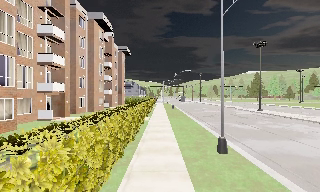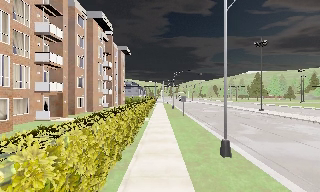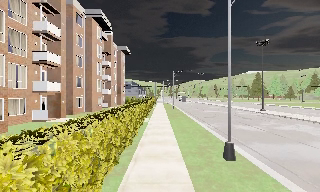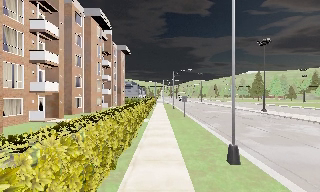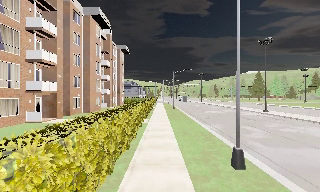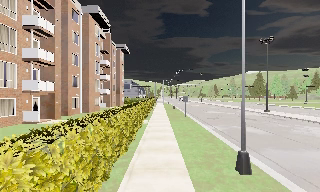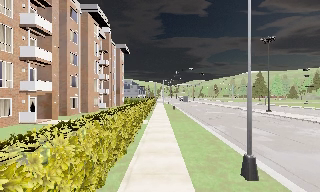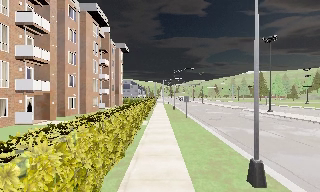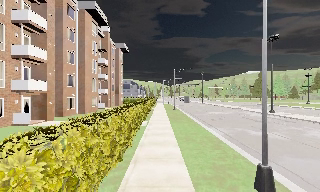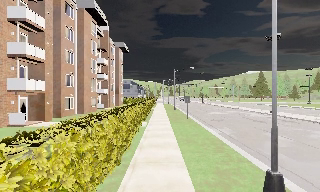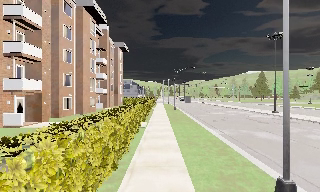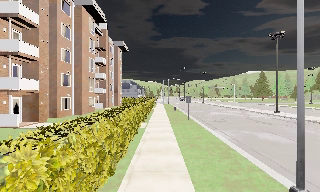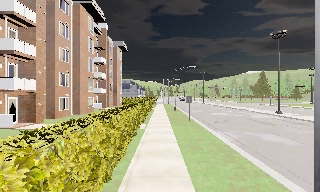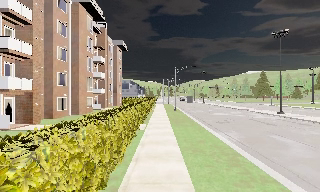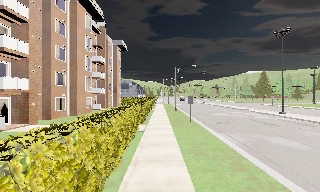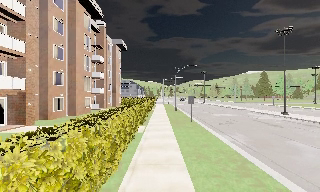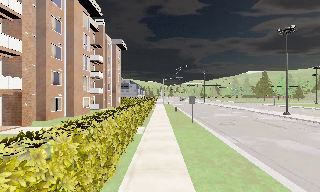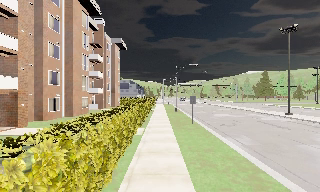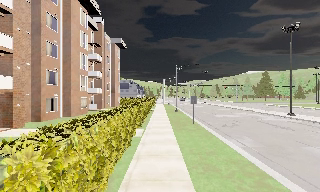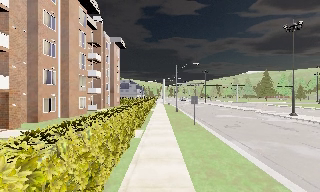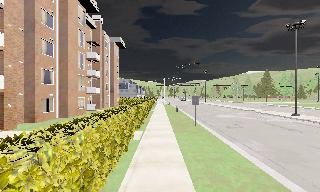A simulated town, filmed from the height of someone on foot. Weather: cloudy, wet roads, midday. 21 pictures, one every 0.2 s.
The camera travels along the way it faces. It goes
forward.
0.0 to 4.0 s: The camera travels forward, about 7 m, so what stands in front looms larger.
The film runs forward here.
